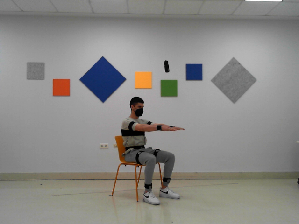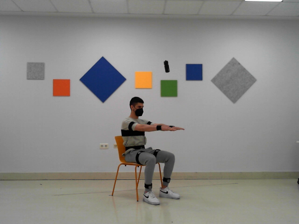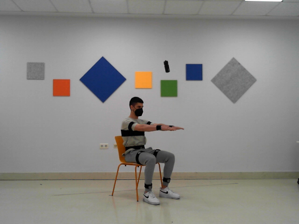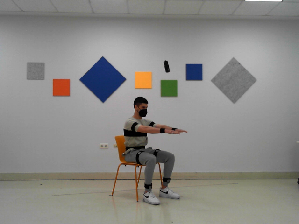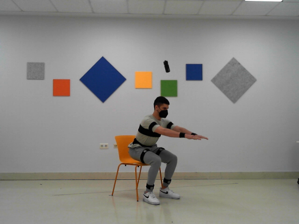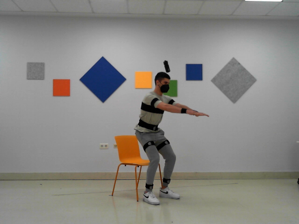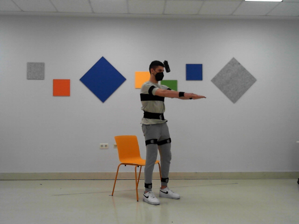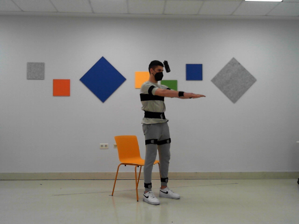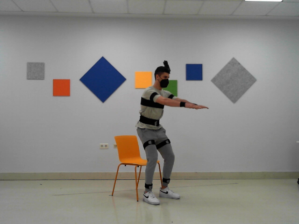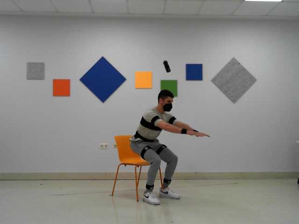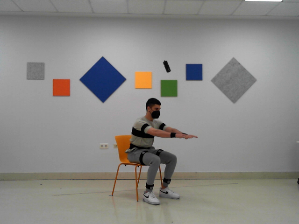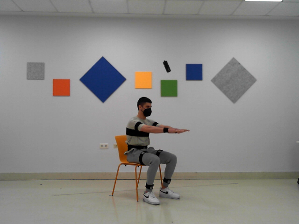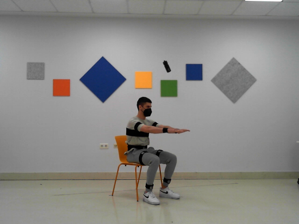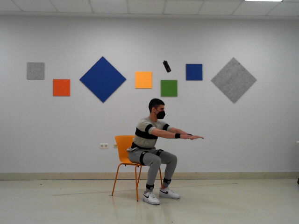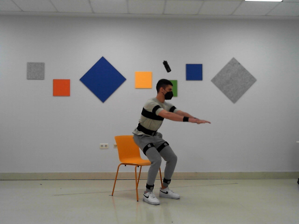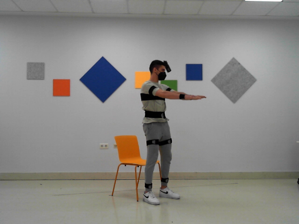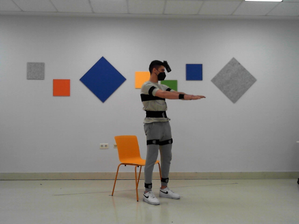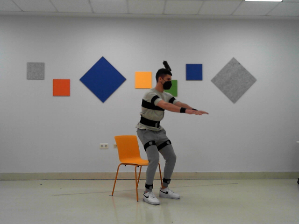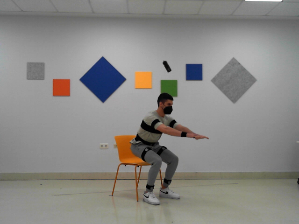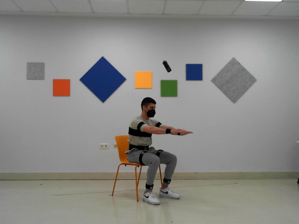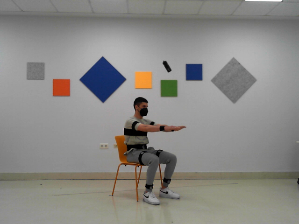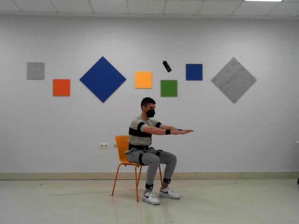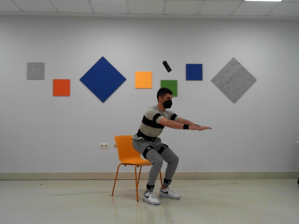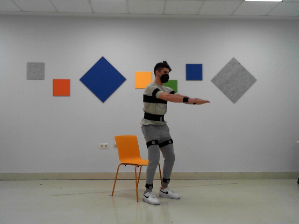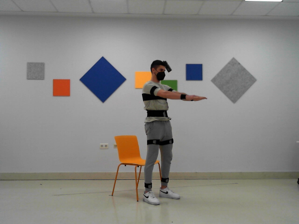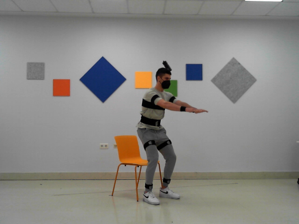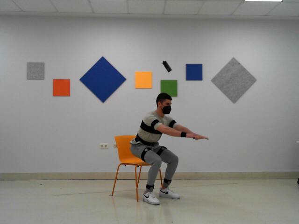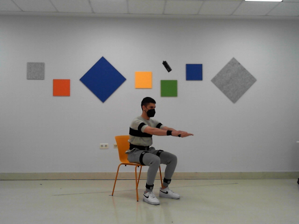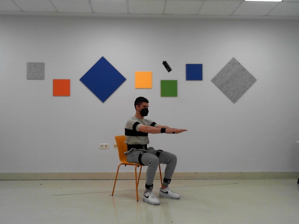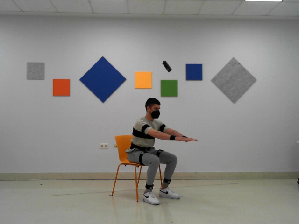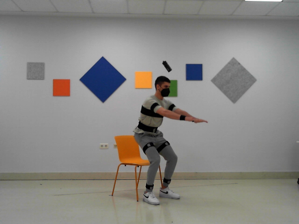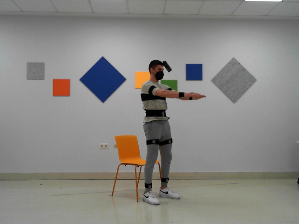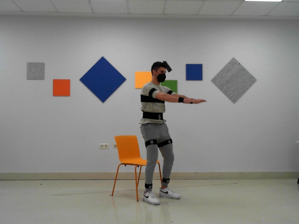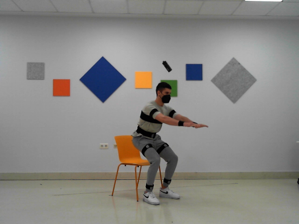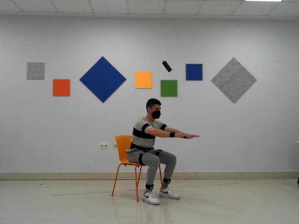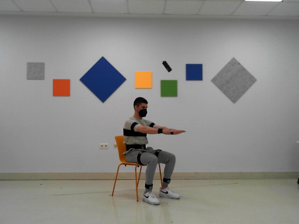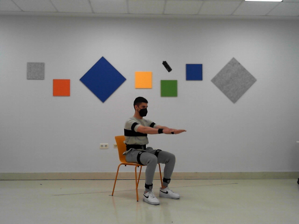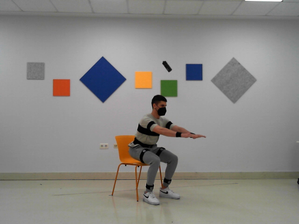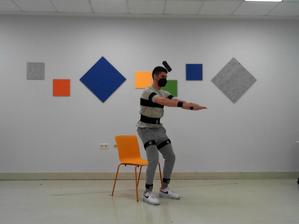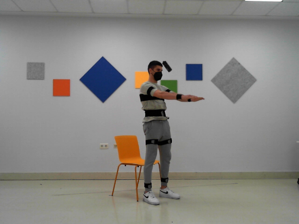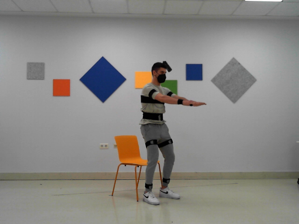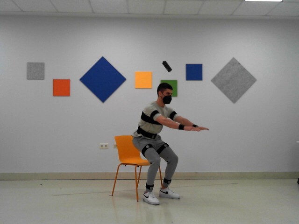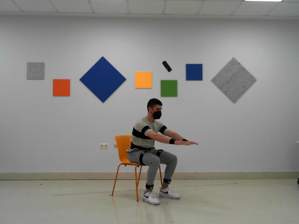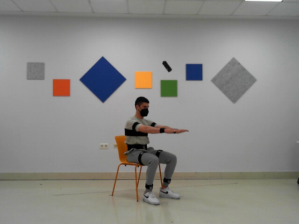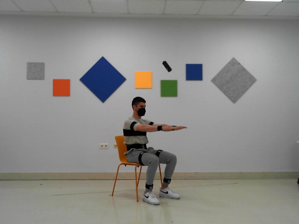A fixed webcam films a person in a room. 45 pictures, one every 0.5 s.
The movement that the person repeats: Sit to stand.
